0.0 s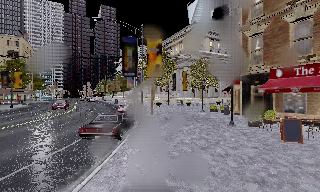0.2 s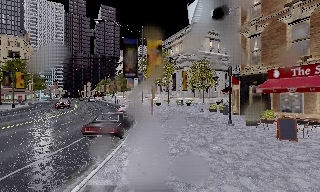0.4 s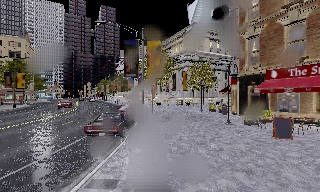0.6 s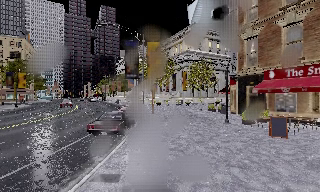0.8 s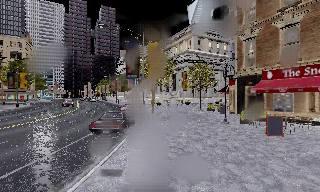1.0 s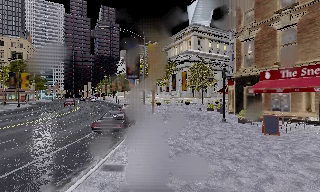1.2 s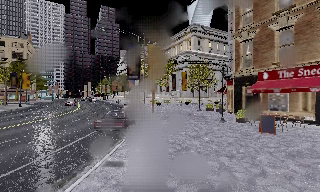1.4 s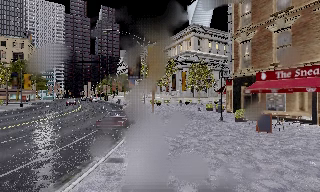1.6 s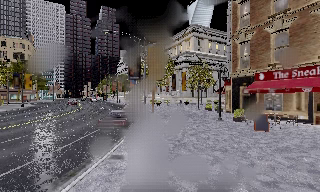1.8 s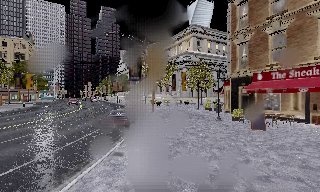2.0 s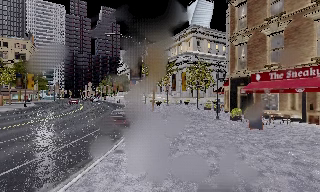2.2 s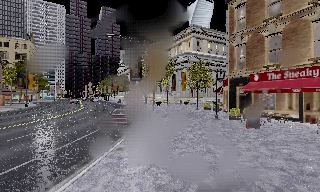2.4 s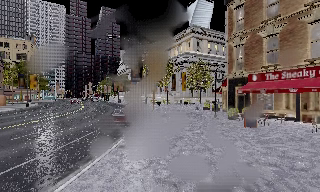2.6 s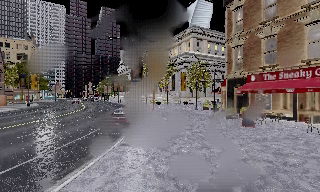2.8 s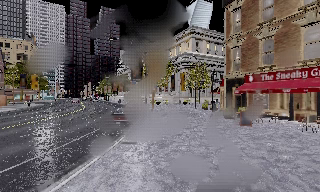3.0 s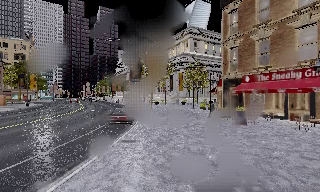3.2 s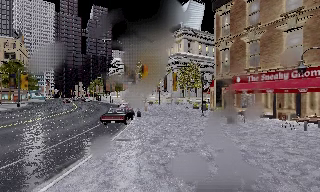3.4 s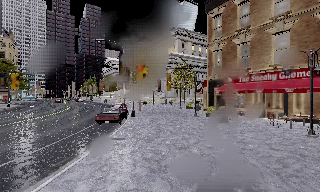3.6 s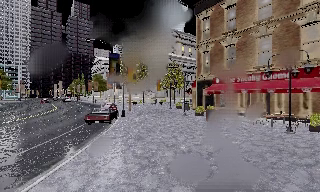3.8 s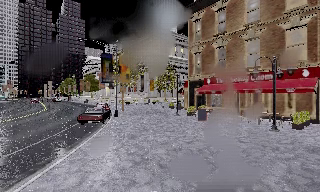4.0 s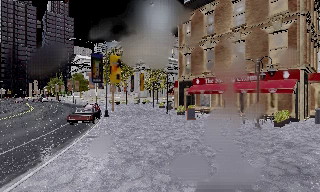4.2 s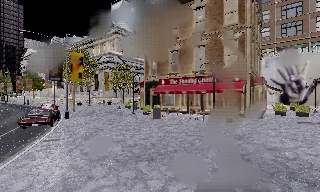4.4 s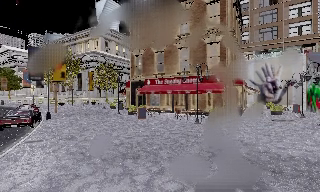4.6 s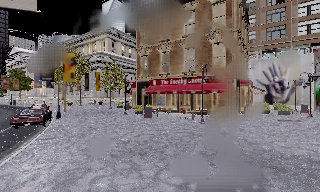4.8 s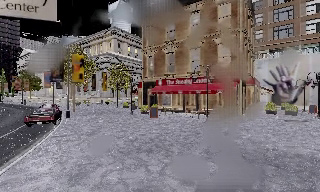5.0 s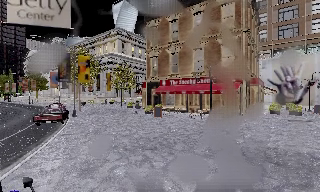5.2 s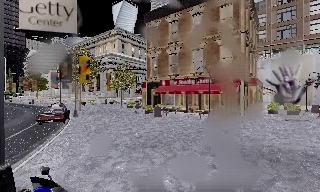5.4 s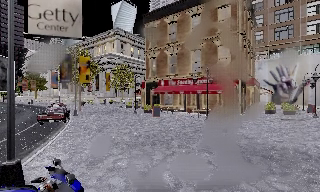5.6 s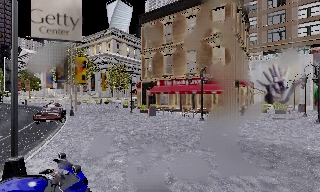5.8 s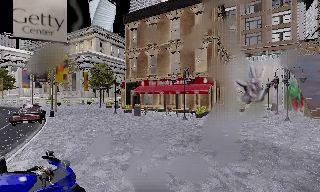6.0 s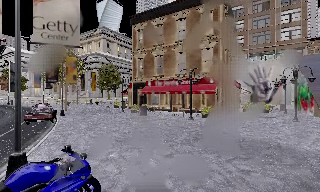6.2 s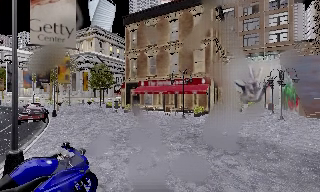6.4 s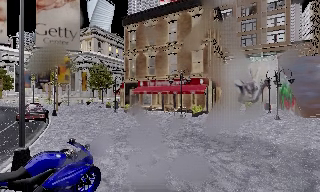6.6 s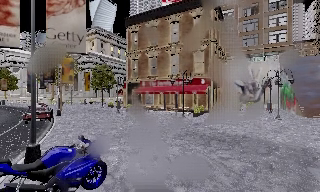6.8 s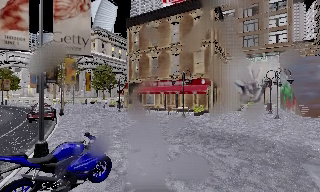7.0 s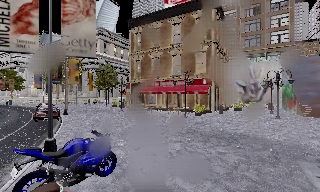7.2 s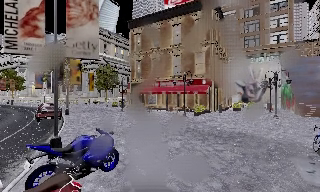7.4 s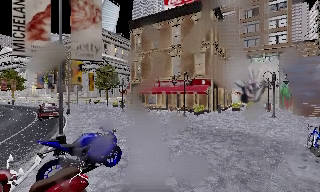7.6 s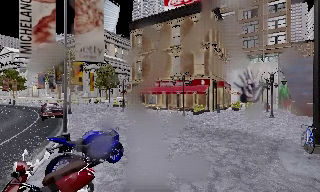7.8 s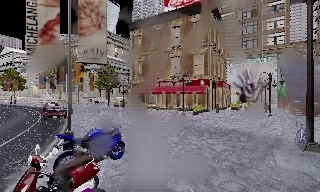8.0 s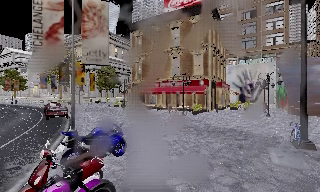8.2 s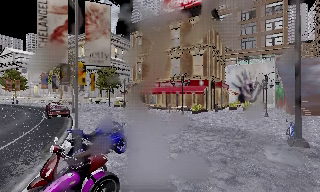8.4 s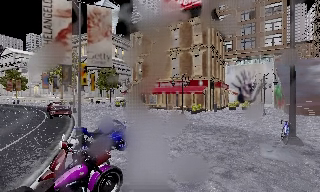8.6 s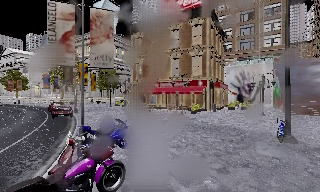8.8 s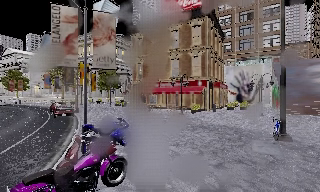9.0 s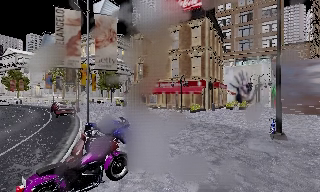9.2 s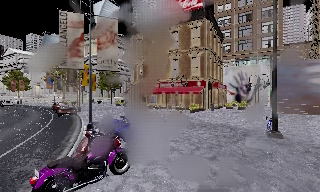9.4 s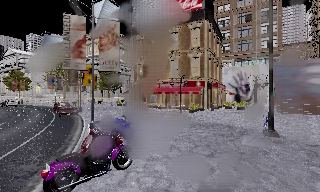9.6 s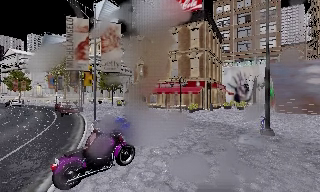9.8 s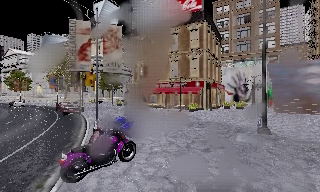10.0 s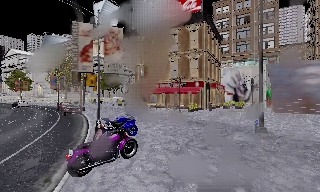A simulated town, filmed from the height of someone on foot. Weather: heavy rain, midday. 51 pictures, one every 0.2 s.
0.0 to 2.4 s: The camera travels backward, about 3.5 m, so what stands in front gets smaller.
2.4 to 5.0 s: The camera pans to its right, which is clockwise from overhead, by about 25 degrees. It travels backward, about 3.5 m, so what stands in front gets smaller.
5.0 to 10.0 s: The camera travels backward, about 7 m, so what stands in front gets smaller.
The film runs backward here.
